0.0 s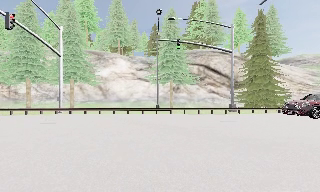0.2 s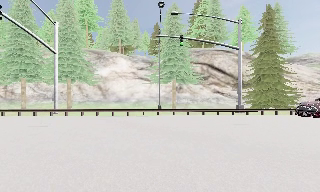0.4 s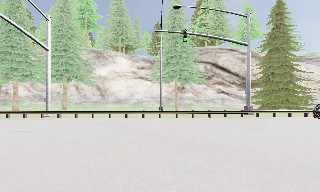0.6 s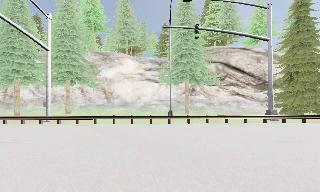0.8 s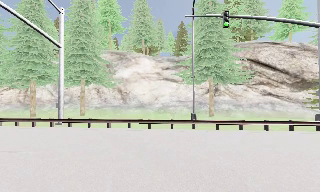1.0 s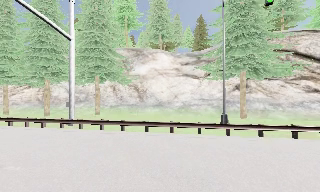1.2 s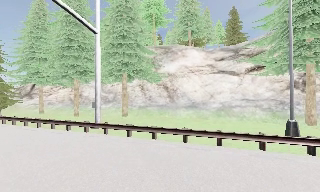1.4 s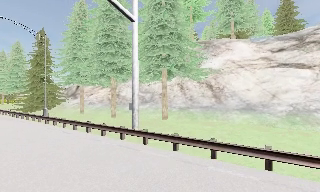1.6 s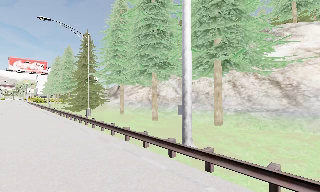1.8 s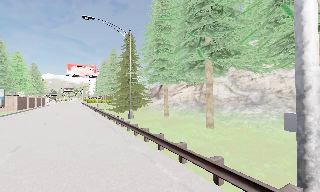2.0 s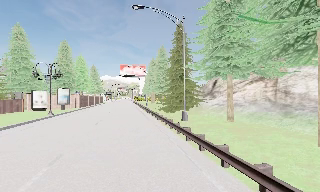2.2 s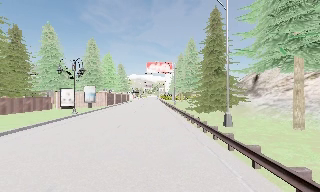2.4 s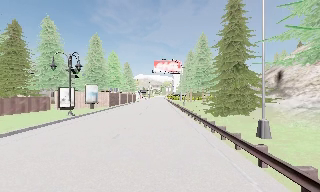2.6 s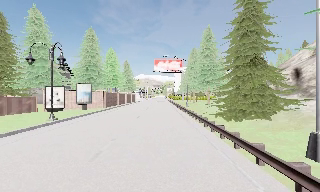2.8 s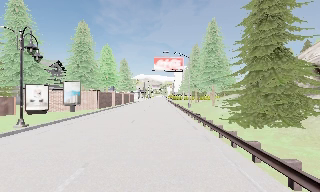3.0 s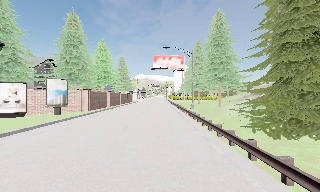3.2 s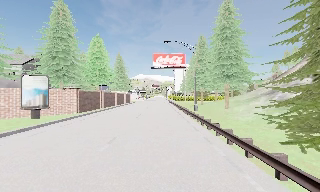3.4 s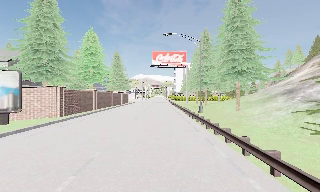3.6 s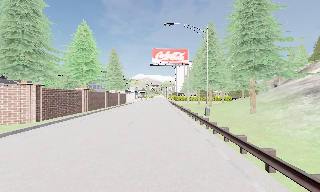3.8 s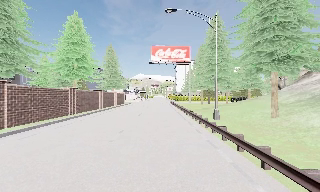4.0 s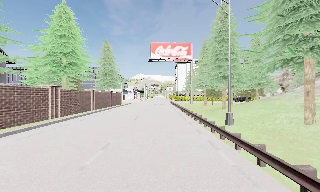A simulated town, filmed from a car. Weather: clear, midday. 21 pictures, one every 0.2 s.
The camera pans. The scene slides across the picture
to the right.
The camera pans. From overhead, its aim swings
counterclockwise.
0.0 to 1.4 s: The camera swings to its left by about 35 degrees, and the scene slides to the right. It travels forward, about 10 m. It gains speed.
1.4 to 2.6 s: The camera pans to its left, which is counterclockwise from overhead, by about 55 degrees. It travels forward, about 13 m.
2.6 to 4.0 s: The camera travels forward, about 15 m, so what stands in front looms larger.
The film runs forward here.
